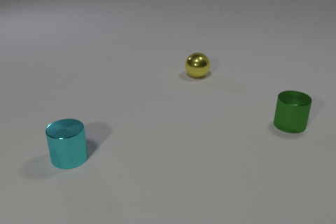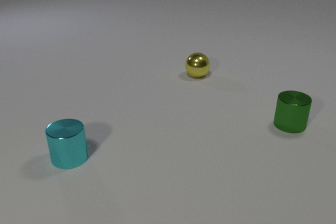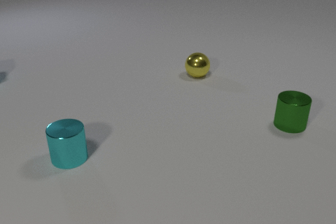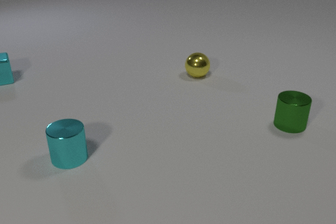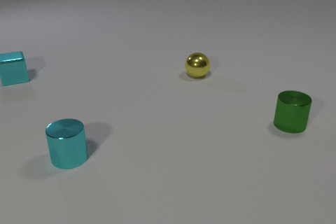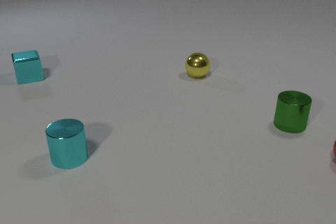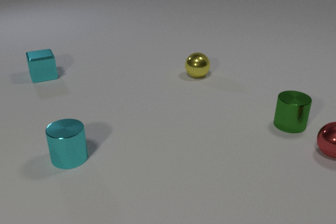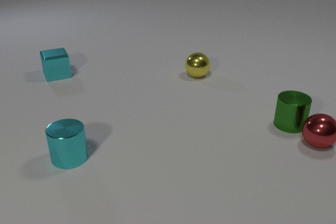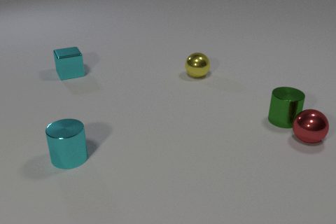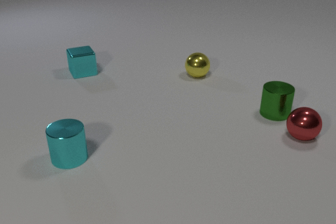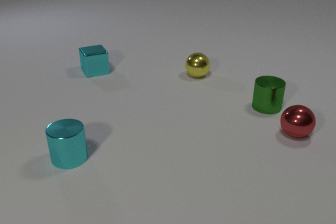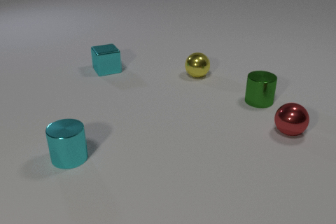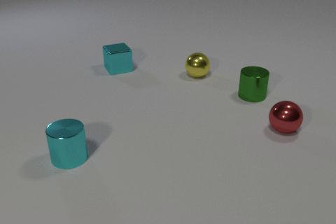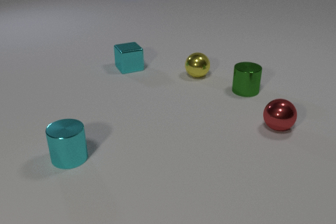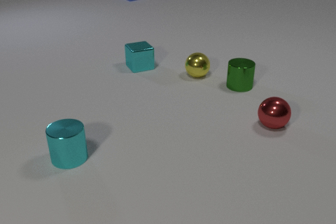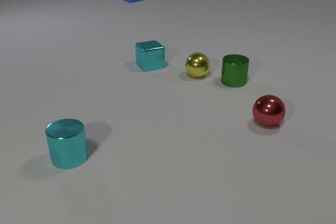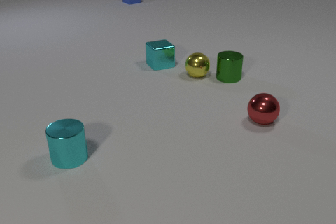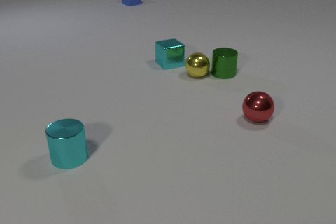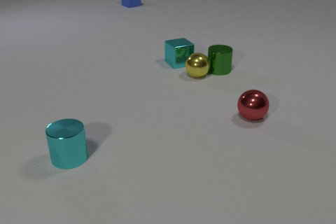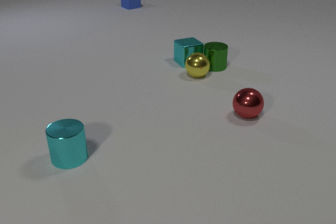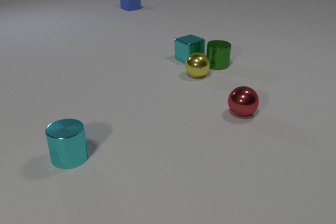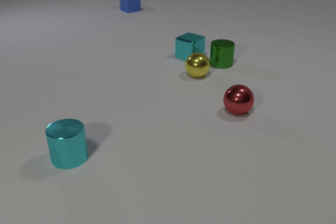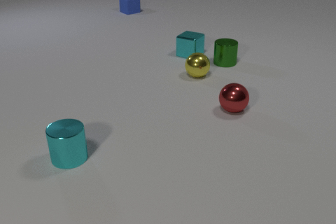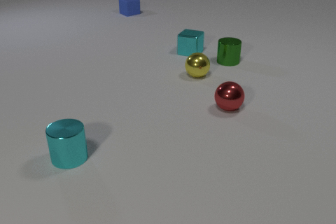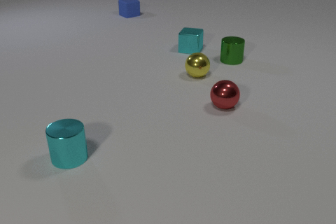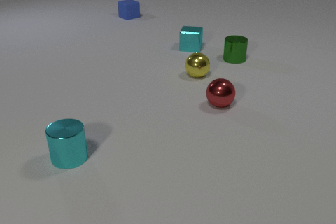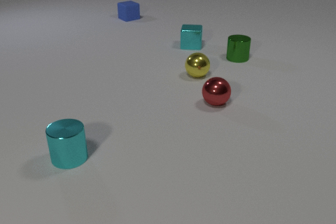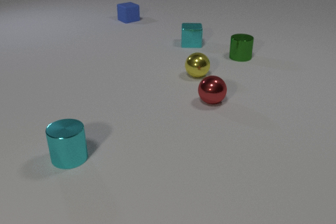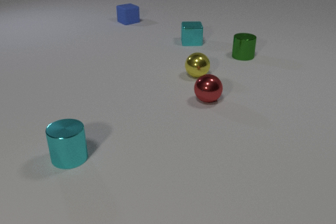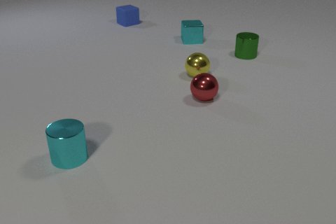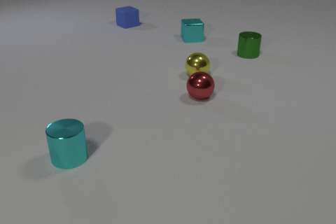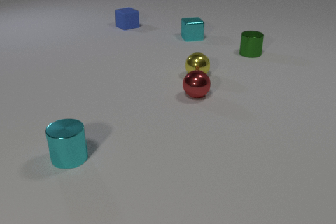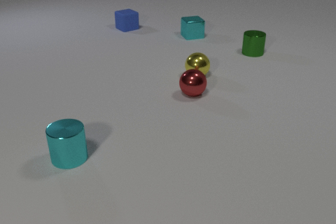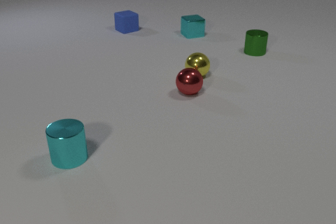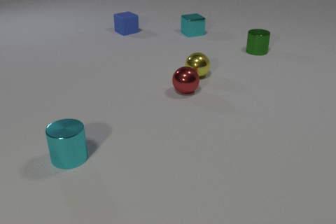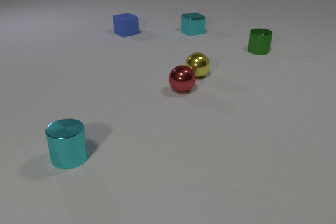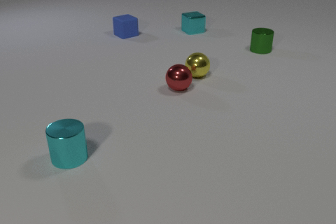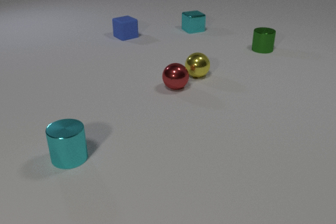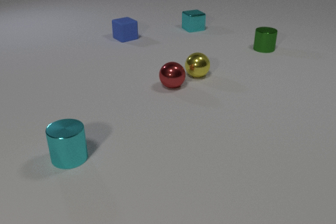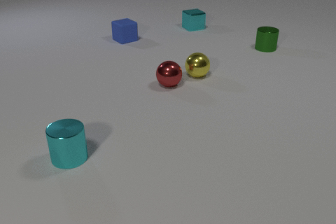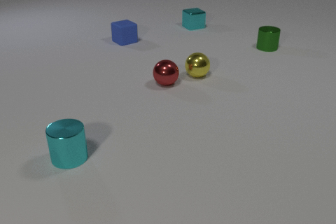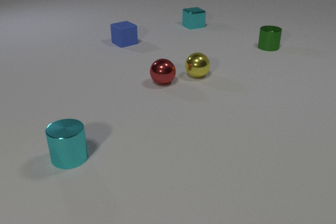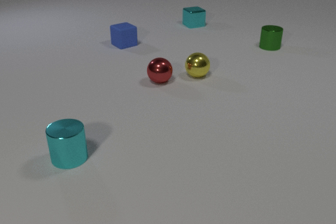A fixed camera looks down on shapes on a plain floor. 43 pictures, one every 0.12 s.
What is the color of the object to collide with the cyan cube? green.
What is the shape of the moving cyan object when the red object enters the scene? cube.
What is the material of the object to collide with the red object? metal.
0.00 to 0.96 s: The red metal sphere comes in at the right edge, rolls to the left and away from the camera. The green metal cylinder slides away from the camera. The cyan metal cube comes in at the left edge, slides to the right. The red metal sphere and the green metal cylinder collide.
0.96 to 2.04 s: The red metal sphere rolls to the left and away from the camera. The green metal cylinder slides away from the camera and to the left. The blue rubber cube comes in at the top edge, slides toward the camera. The cyan metal cube slides to the right.
2.04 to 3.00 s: The red metal sphere rolls to the left and away from the camera. The green metal cylinder slides away from the camera. The blue rubber cube slides toward the camera. The cyan metal cube slides away from the camera and to the right, spins so that its near face slides to the right, counterclockwise seen from above. The green metal cylinder and the cyan metal cube collide.
3.00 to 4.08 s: The red metal sphere rolls to the left and away from the camera. The green metal cylinder slides away from the camera and to the right. The blue rubber cube slides toward the camera. The cyan metal cube slides away from the camera, spins so that its near face slides to the right, counterclockwise seen from above.
4.08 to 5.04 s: The red metal sphere rolls to the left and away from the camera. The green metal cylinder slides away from the camera and to the right. The blue rubber cube slides toward the camera. The cyan metal cube slides away from the camera.
